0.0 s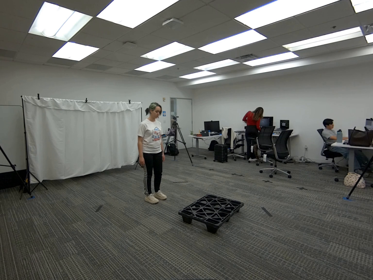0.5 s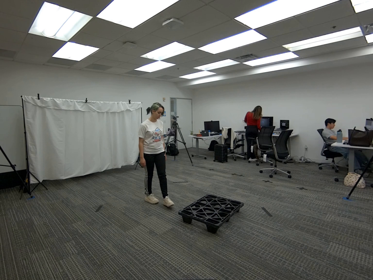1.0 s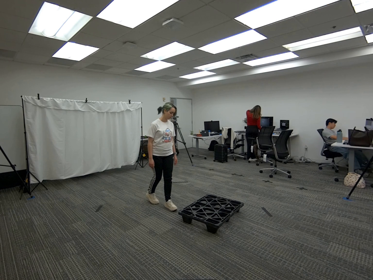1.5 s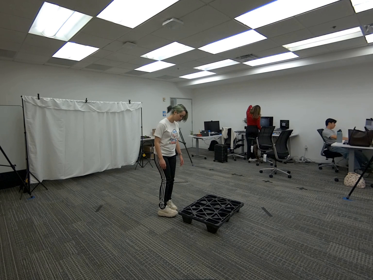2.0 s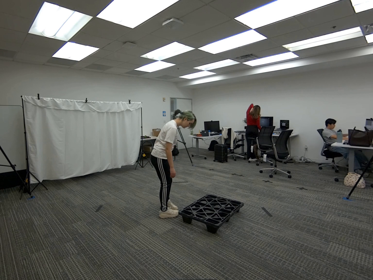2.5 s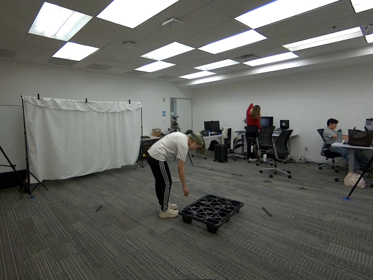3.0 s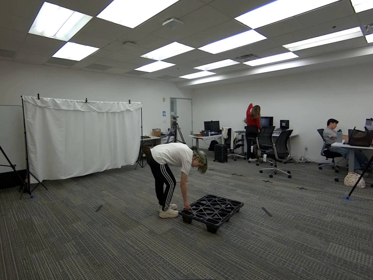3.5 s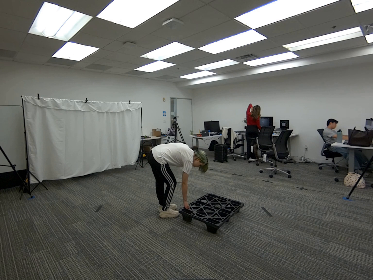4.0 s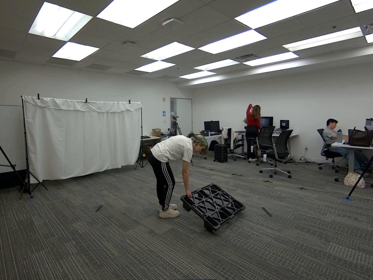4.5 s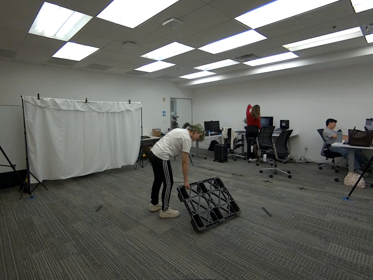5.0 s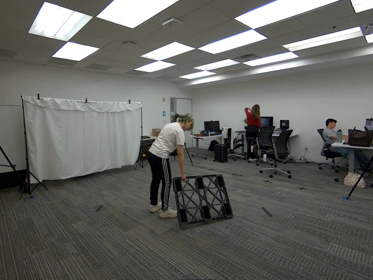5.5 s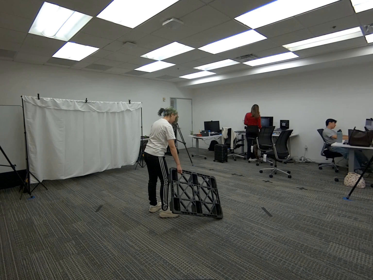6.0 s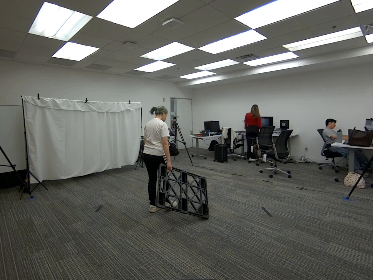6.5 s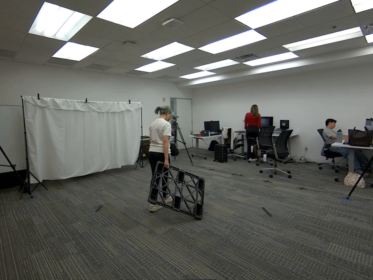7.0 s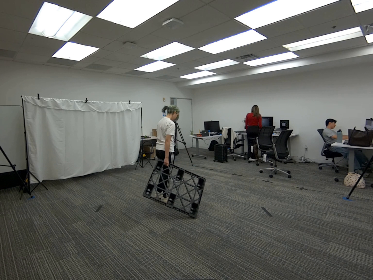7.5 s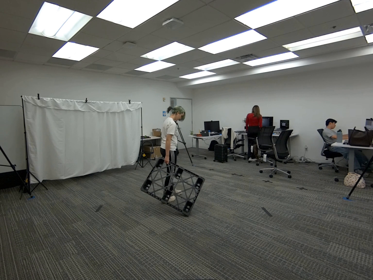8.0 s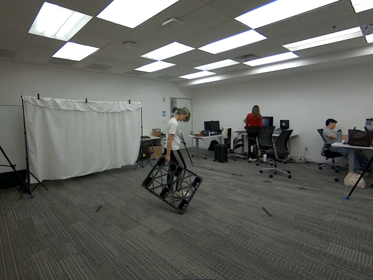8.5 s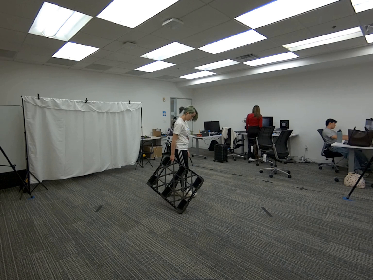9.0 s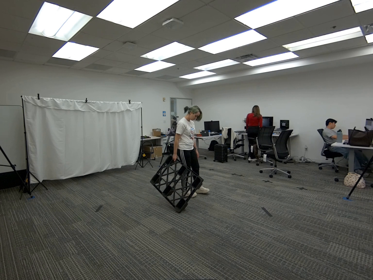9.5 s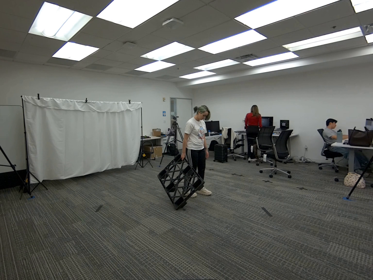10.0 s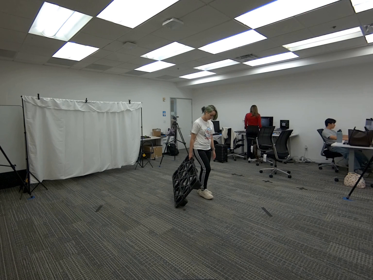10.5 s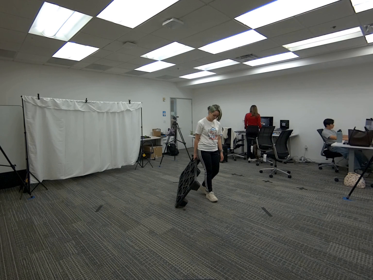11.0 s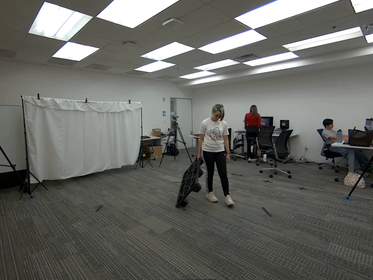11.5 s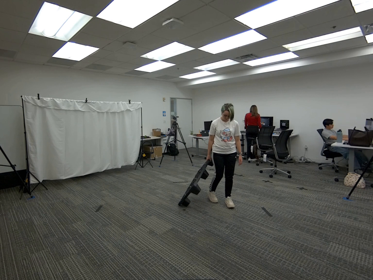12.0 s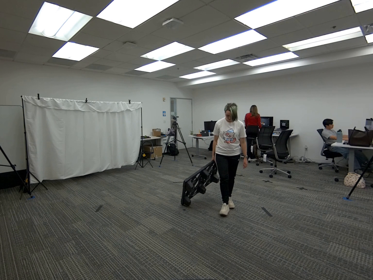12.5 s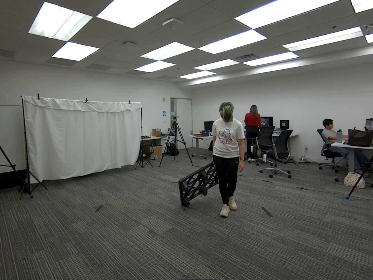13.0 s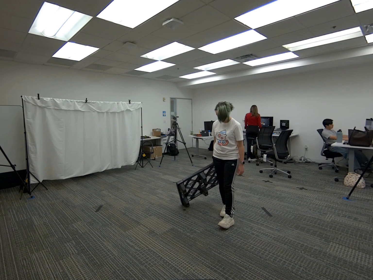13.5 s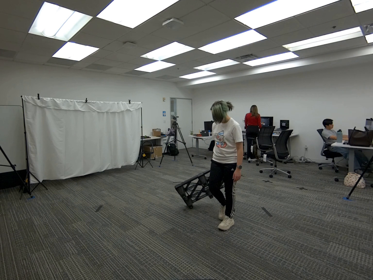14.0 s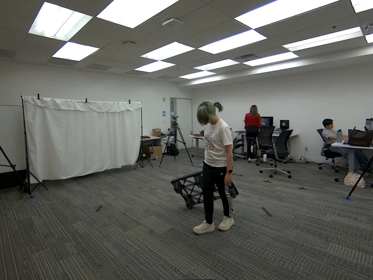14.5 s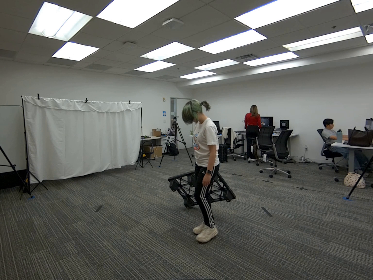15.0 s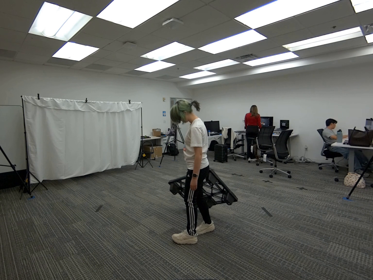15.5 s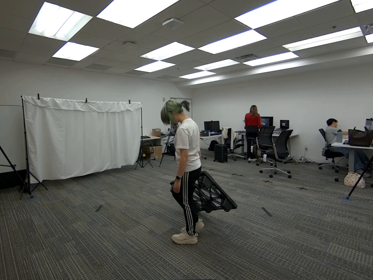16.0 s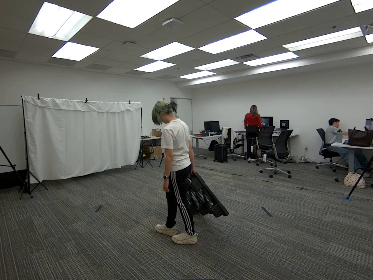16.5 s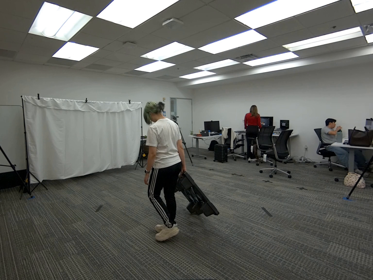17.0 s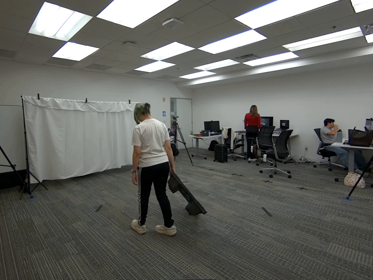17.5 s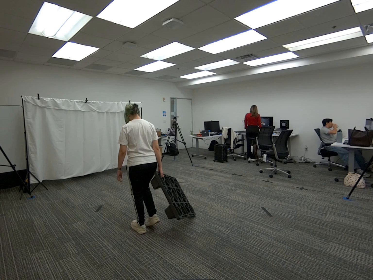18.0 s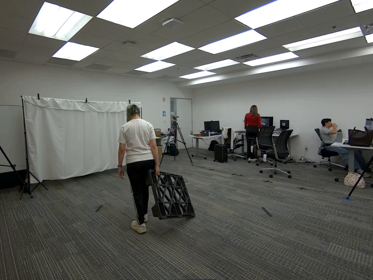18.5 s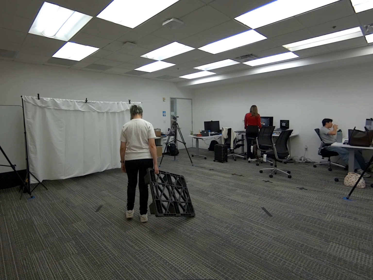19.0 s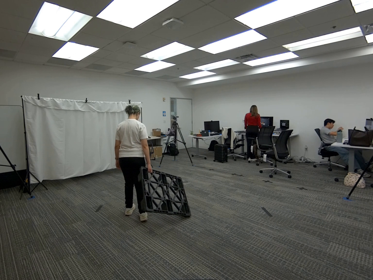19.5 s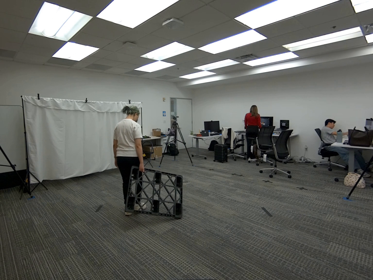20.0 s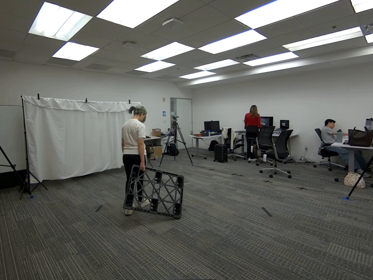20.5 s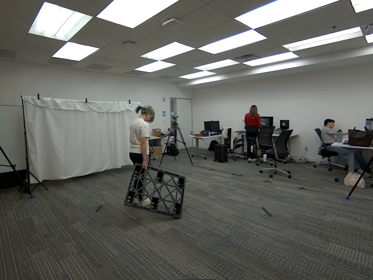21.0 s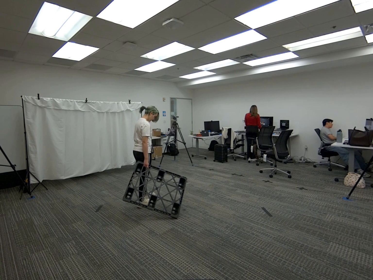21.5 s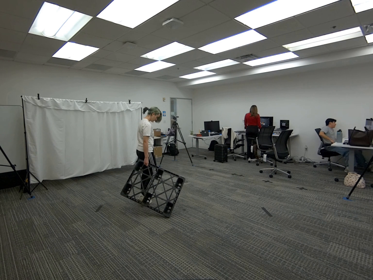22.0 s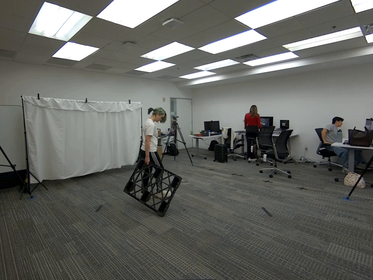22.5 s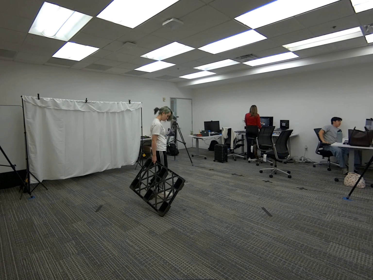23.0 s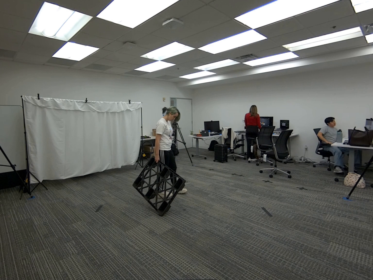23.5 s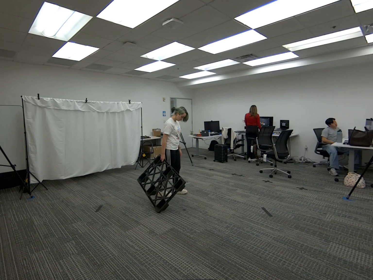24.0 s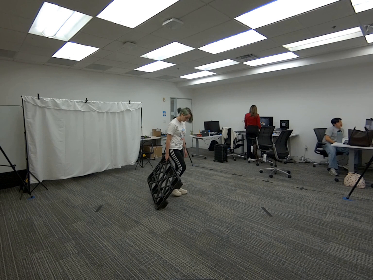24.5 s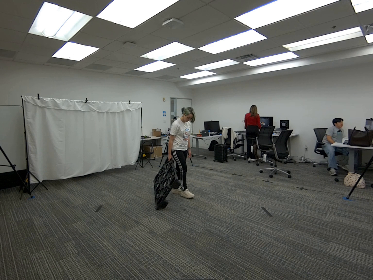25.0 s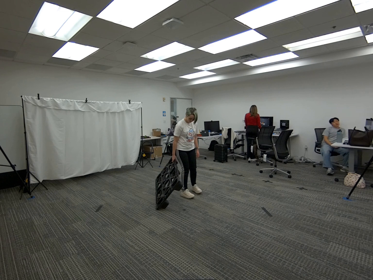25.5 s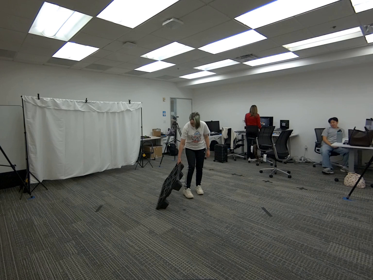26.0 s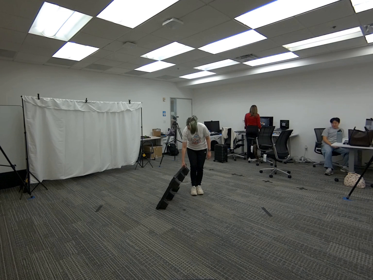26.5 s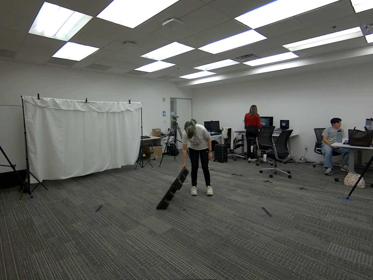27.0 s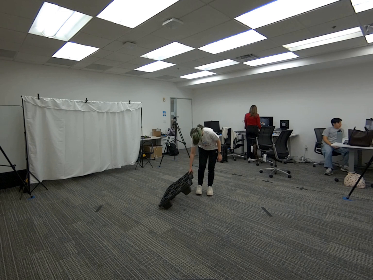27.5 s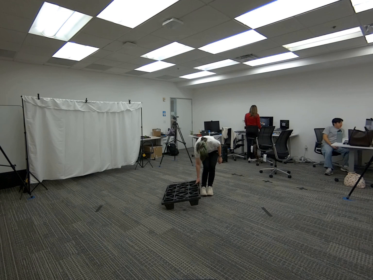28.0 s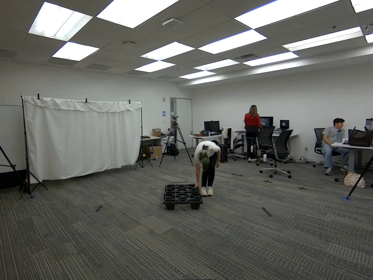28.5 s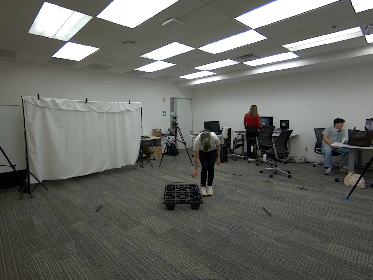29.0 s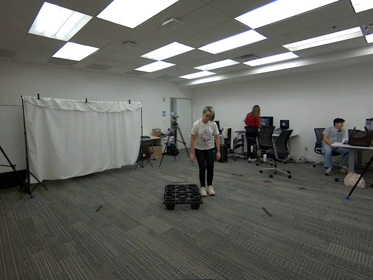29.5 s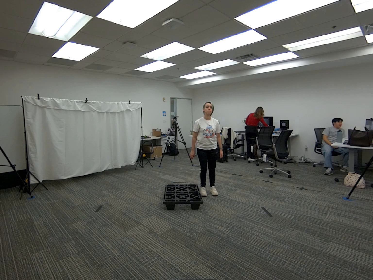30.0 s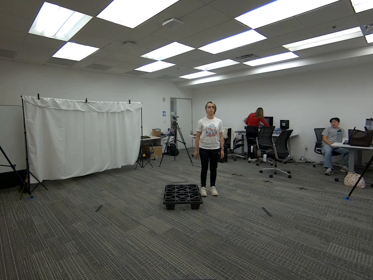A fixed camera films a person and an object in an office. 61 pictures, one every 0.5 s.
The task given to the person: Walk over to the platform on the ground and drag the platform within the bounding area. Once complete place the platform back on the ground.
